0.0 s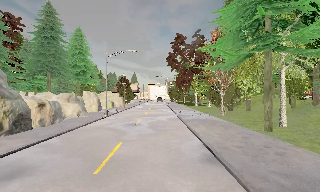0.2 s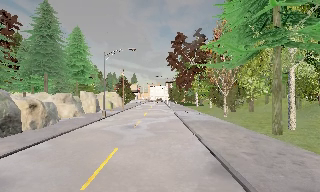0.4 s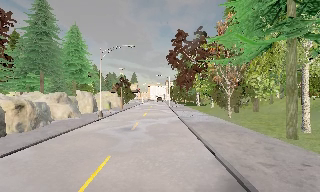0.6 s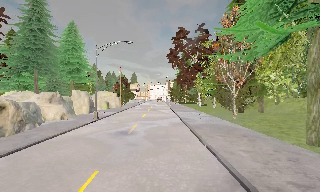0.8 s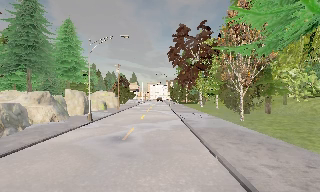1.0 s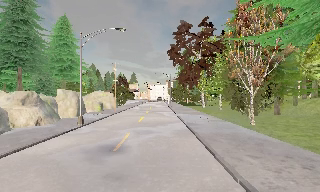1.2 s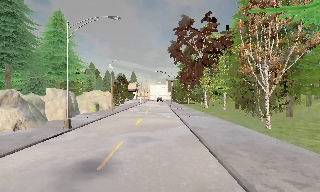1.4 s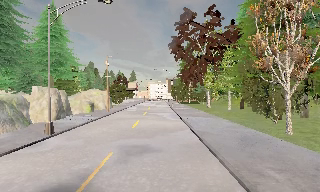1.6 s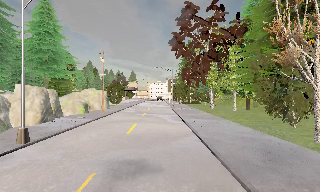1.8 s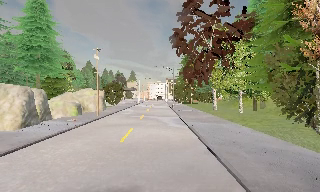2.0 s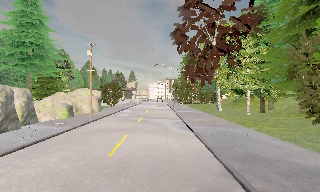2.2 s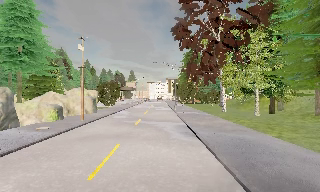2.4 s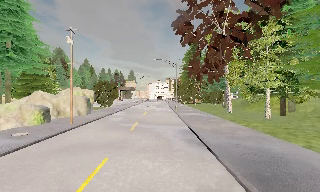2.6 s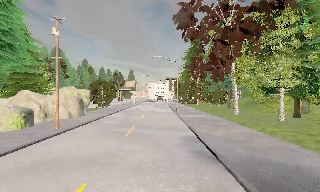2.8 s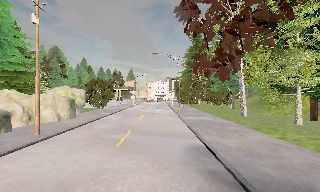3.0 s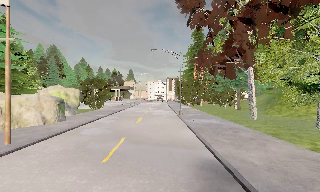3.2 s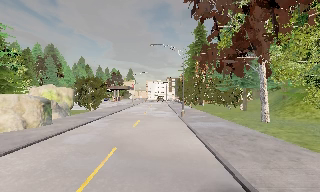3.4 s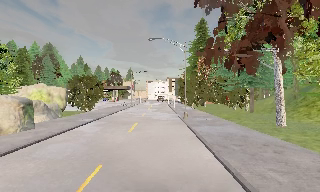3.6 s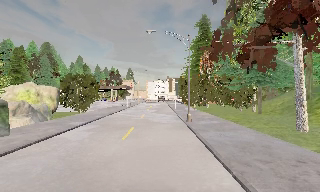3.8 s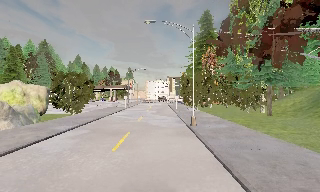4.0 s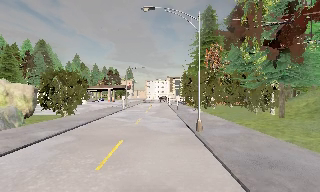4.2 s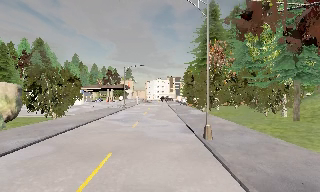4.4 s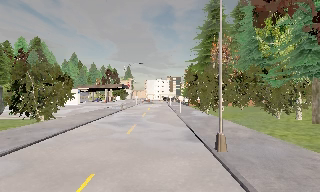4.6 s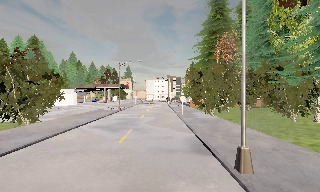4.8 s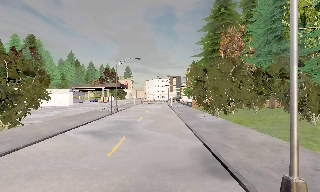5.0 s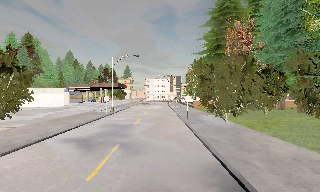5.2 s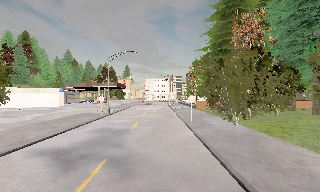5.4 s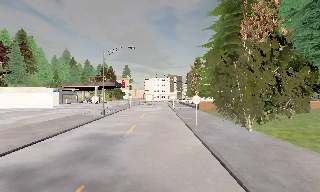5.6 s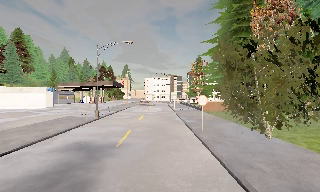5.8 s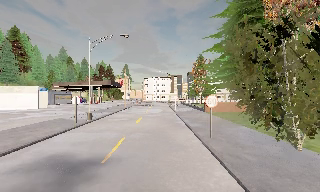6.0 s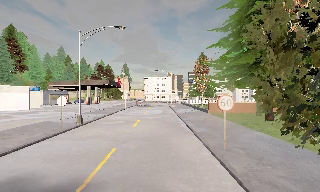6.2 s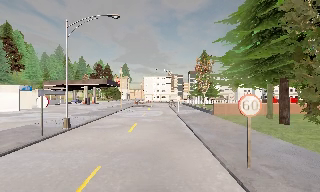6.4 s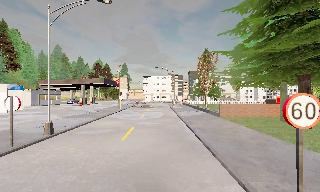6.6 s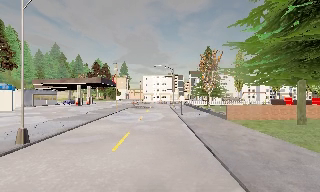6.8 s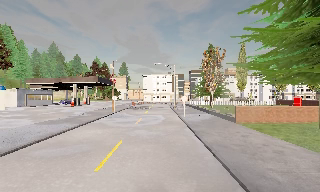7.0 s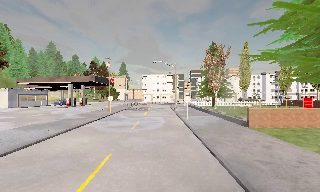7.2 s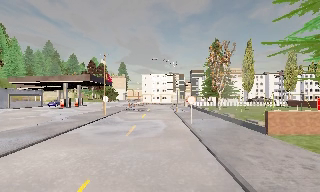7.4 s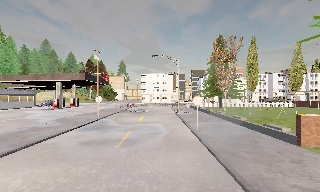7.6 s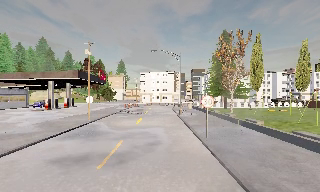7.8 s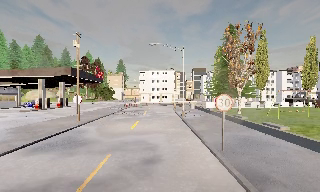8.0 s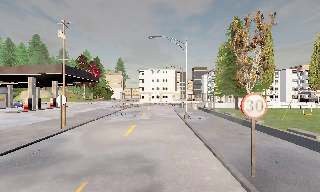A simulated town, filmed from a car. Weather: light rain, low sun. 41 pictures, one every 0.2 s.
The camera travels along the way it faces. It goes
forward.
0.0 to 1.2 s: The camera travels forward, about 8 m, so what stands in front looms larger. It gains speed.
1.2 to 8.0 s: The camera travels forward, about 60 m, so what stands in front looms larger.
The film runs forward here.
